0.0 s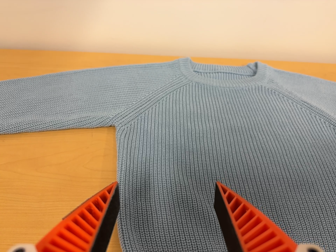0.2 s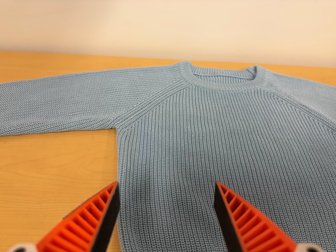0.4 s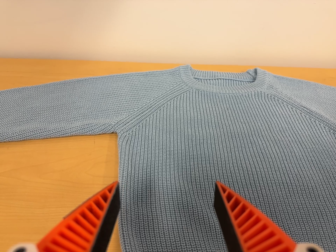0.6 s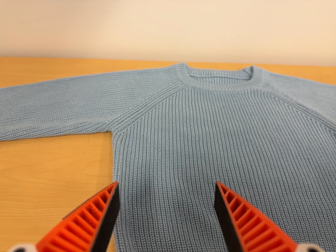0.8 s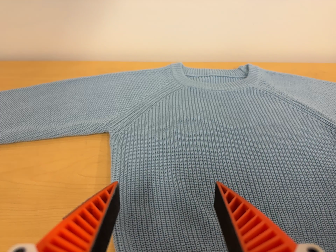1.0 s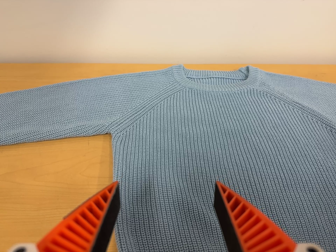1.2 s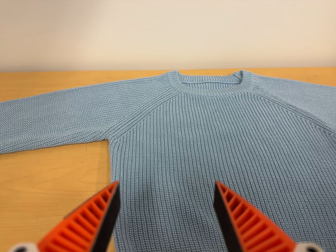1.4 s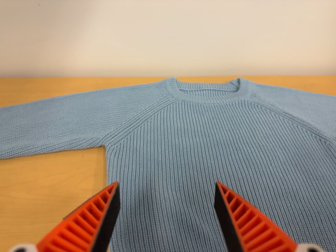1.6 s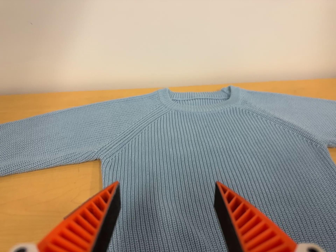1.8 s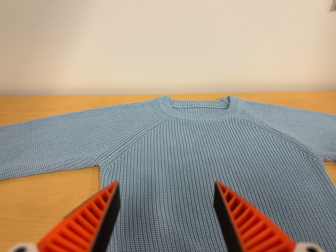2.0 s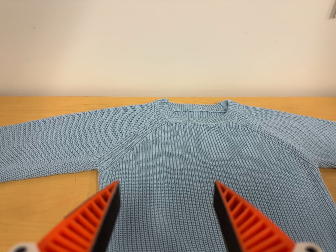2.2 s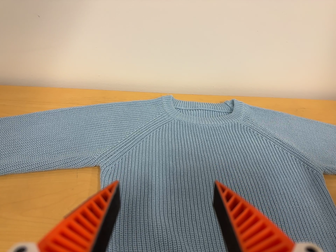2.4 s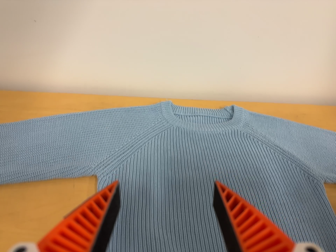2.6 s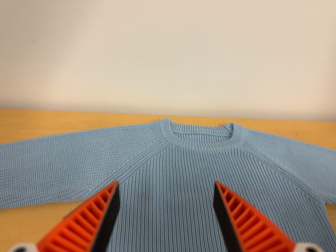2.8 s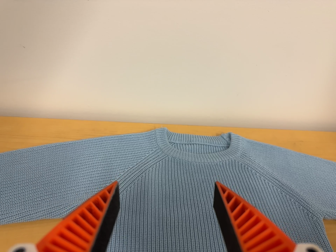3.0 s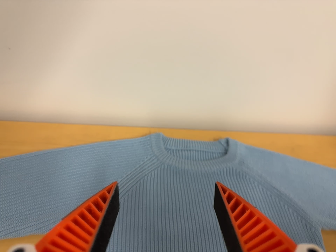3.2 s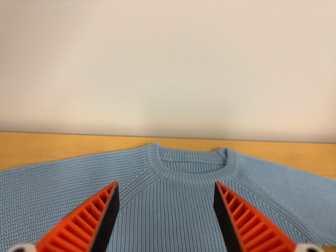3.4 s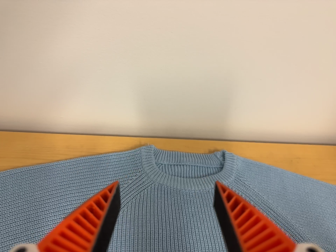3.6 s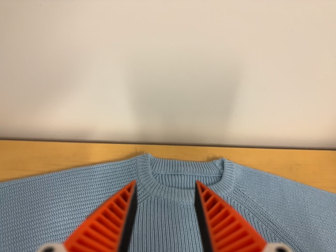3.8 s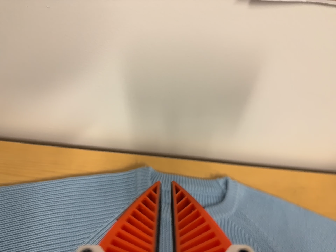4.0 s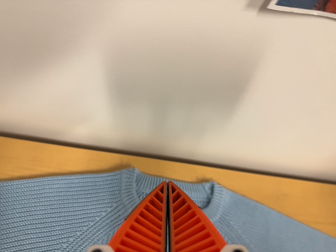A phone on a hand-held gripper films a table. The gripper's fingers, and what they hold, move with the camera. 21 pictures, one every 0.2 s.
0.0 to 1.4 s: The camera shifts only a little, or ends up much as it began.
1.4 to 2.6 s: The camera travels toward the top of its view, about 9 cm, so close, fixed things drift downward.
2.6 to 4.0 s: The camera pans to its right by about 10 degrees. It travels toward the top of its view and forward, about 26 cm. Its aim tips toward the bottom of its view by about 15 degrees. It rolls about its line of sight by about 10 degrees, and the scene rotates clockwise.
The film runs backward here.
